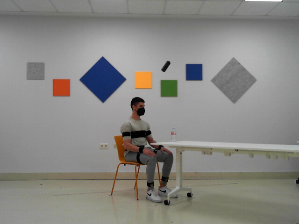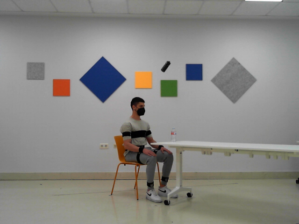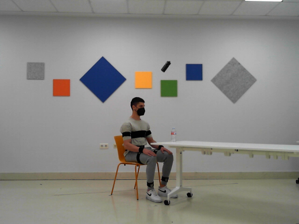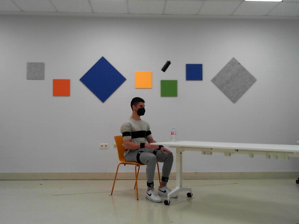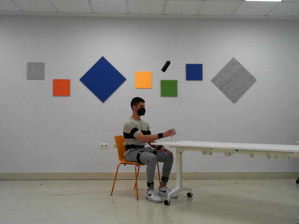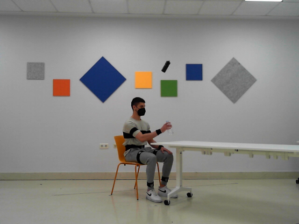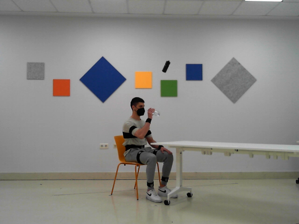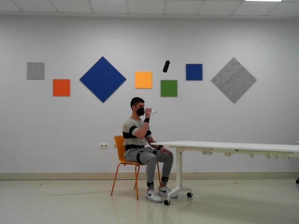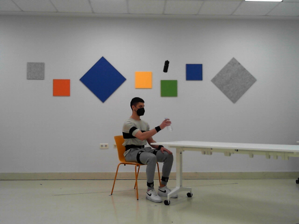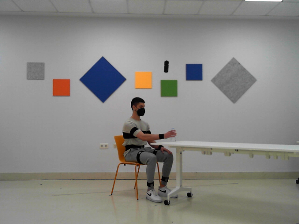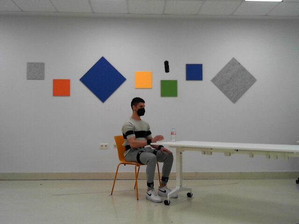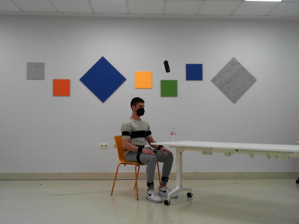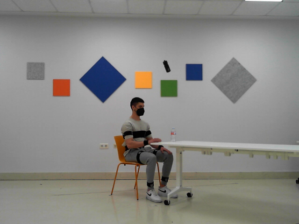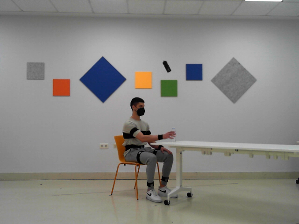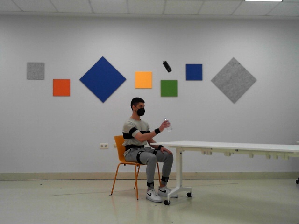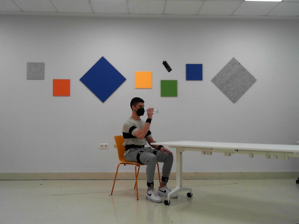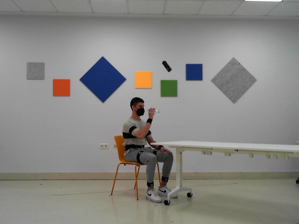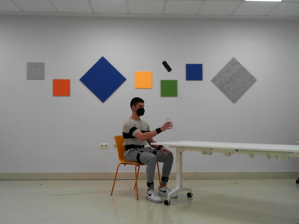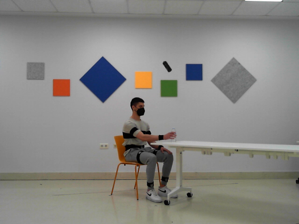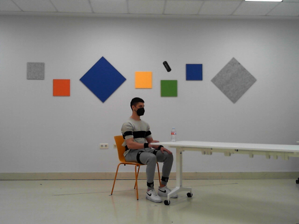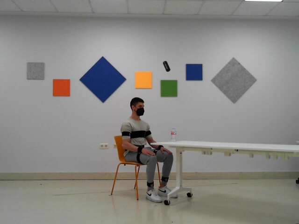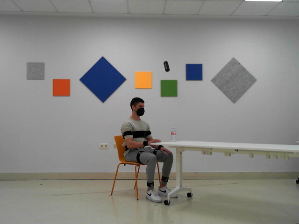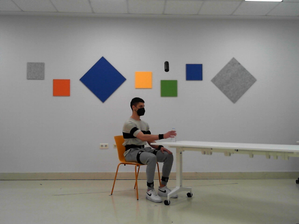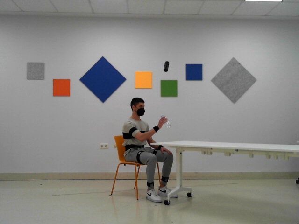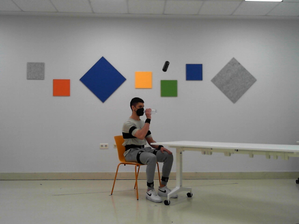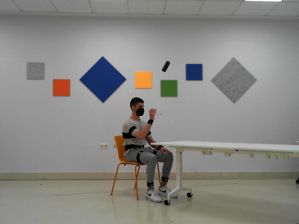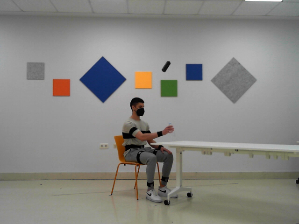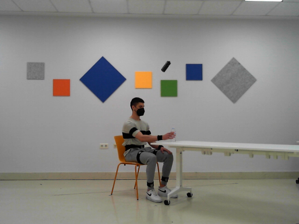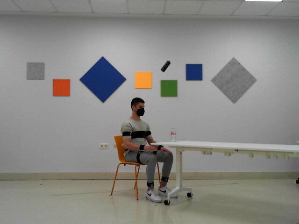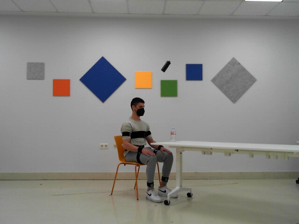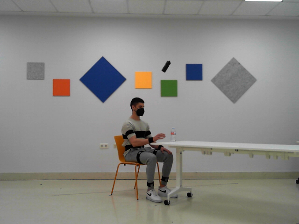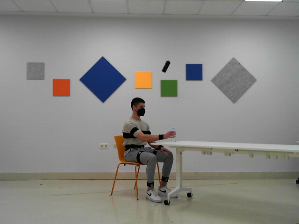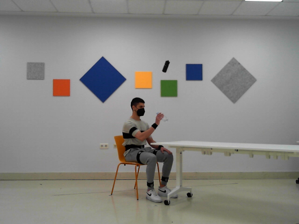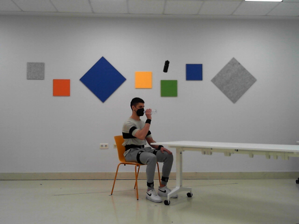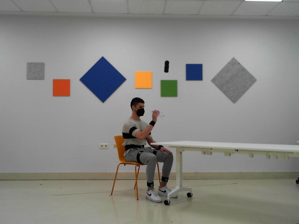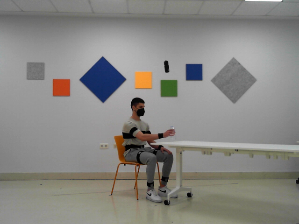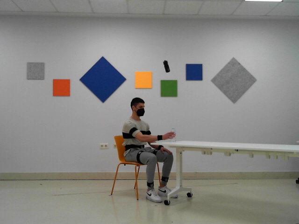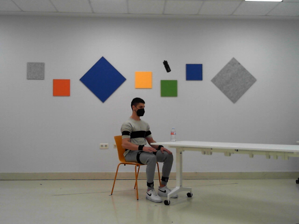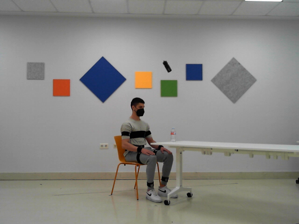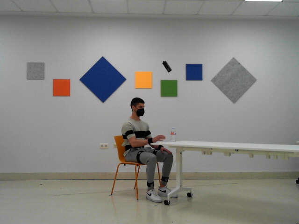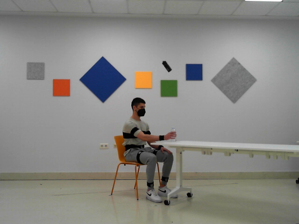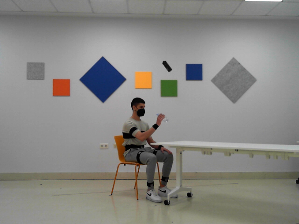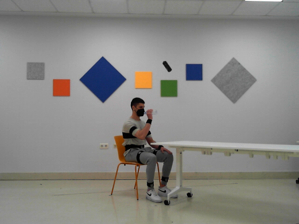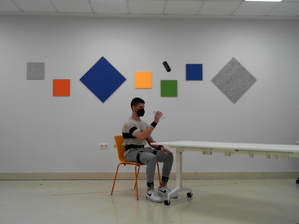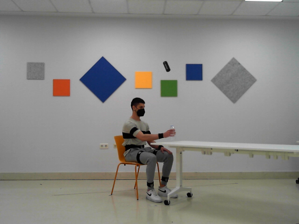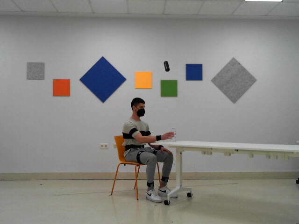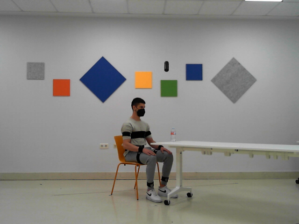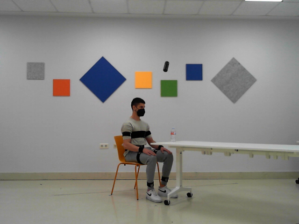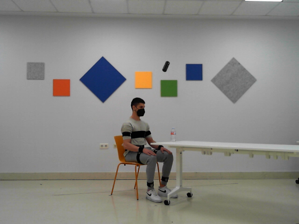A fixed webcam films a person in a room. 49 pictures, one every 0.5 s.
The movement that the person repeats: Drink from a bottle, right hand.
